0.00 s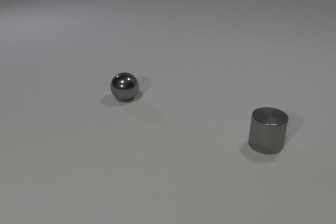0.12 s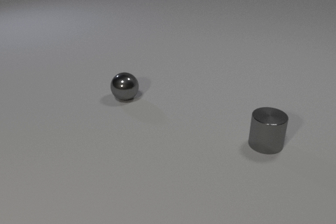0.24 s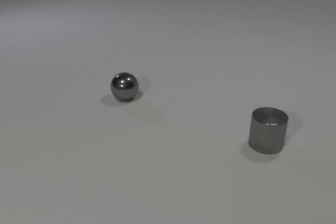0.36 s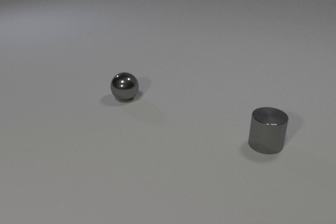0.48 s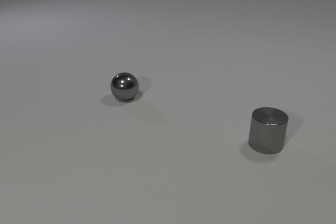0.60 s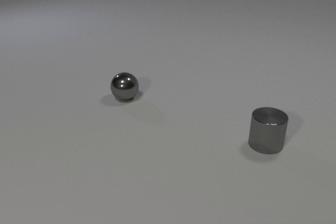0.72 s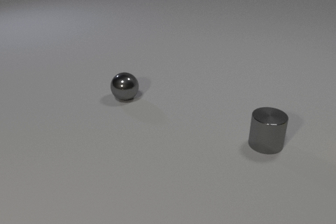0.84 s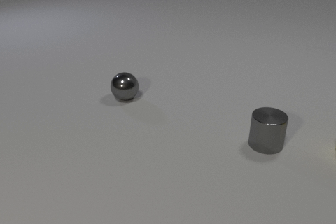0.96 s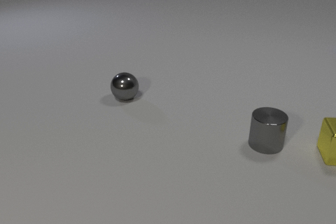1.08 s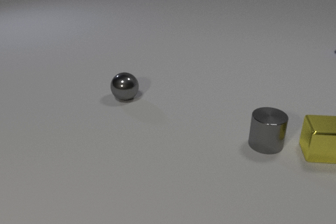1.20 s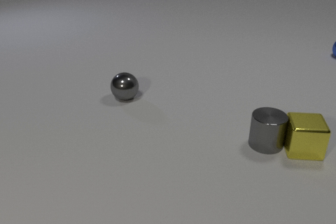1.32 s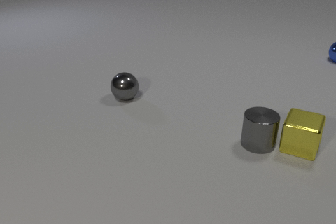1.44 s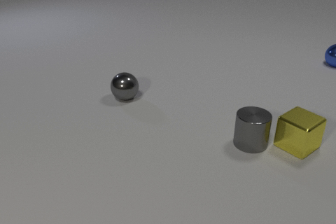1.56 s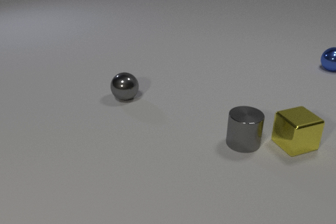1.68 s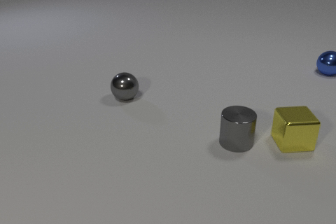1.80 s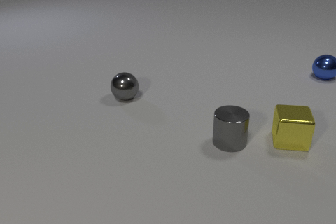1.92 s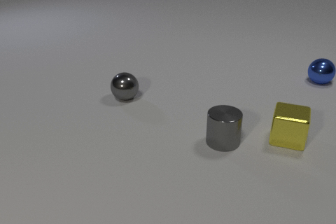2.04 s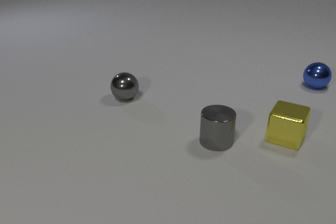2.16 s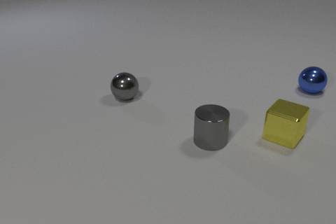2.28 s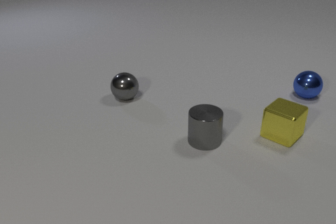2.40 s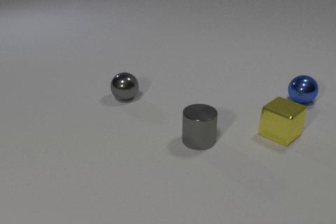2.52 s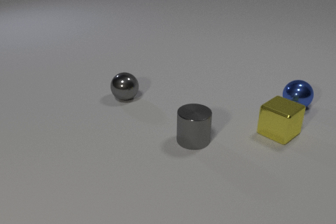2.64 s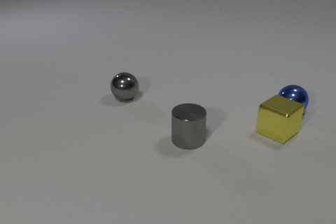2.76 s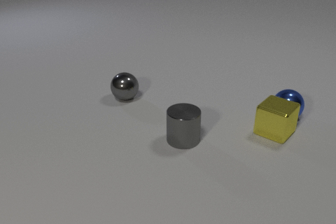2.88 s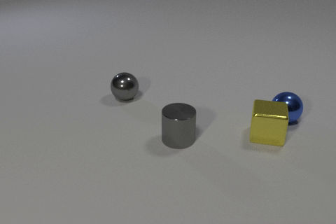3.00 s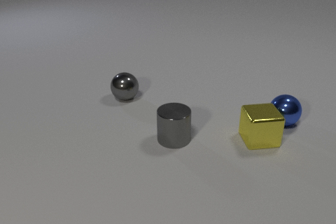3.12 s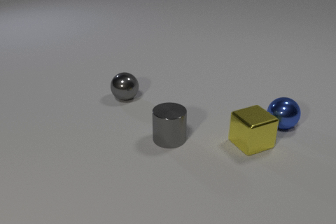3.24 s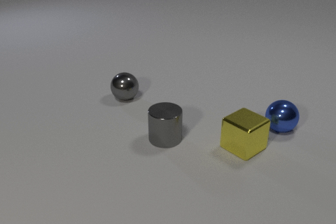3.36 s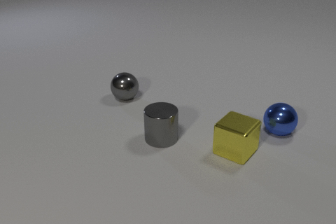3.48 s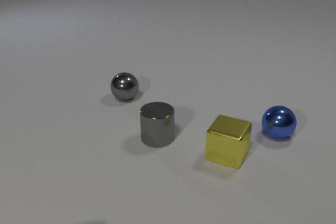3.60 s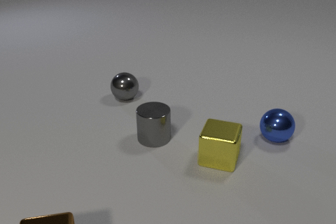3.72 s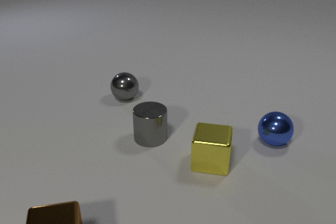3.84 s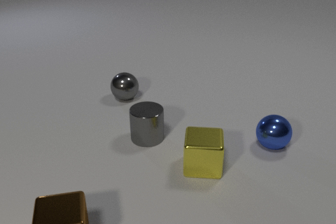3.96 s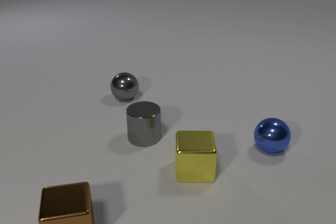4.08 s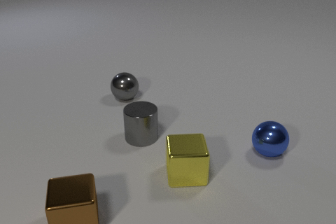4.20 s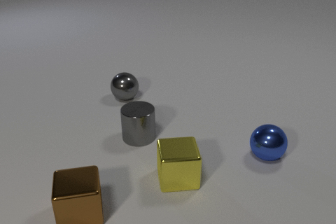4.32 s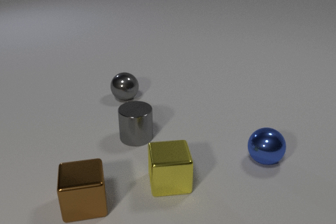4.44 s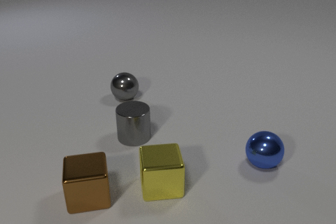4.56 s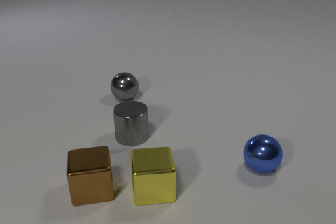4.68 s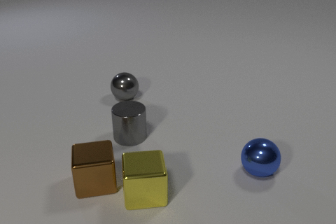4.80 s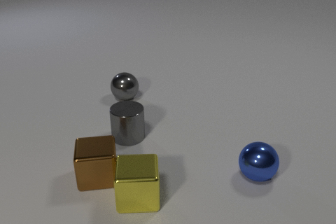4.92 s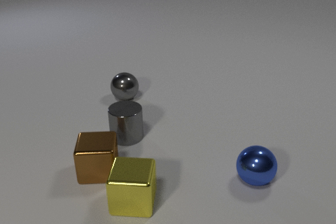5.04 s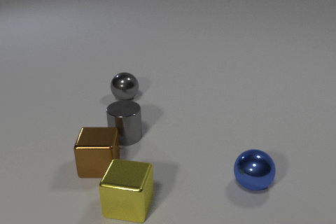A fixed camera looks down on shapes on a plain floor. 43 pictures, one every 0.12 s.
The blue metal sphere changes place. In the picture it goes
toward the camera.
The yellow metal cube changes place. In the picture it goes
to the left.
0.00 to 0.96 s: The yellow metal cube comes in at the right edge, slides to the left.
0.96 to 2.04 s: The yellow metal cube slides to the left, spins so that its near face slides to the left, clockwise seen from above. The gray metal cylinder slides to the left. The blue metal sphere comes in at the right edge, rolls toward the camera. The yellow metal cube and the gray metal cylinder collide.
2.04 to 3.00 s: The yellow metal cube slides to the left and toward the camera, spins so that its near face slides to the right, counterclockwise seen from above. The gray metal cylinder slides to the left. The blue metal sphere rolls toward the camera. The yellow metal cube and the blue metal sphere collide.
3.00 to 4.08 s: The yellow metal cube slides toward the camera and to the left, spins counterclockwise seen from above by about 90 degrees, its near face sliding to the right. The gray metal cylinder slides to the left. The brown metal cube comes in at the bottom edge, slides away from the camera and to the right. The blue metal sphere rolls toward the camera.
4.08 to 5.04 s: The yellow metal cube slides to the left and toward the camera. The gray metal cylinder slides to the left. The brown metal cube slides away from the camera. The blue metal sphere rolls toward the camera. The yellow metal cube and the brown metal cube collide.
Are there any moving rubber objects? no.
Are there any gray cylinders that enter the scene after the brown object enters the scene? no.
What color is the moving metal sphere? blue.
